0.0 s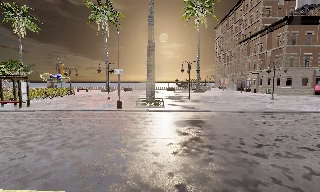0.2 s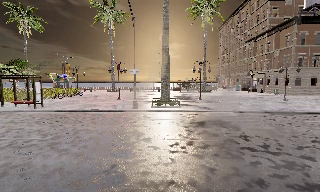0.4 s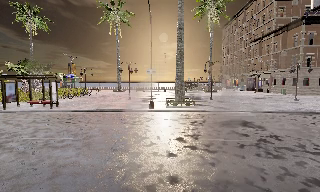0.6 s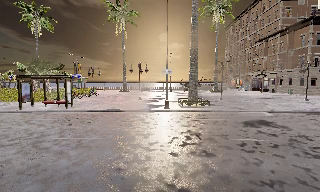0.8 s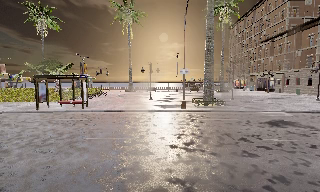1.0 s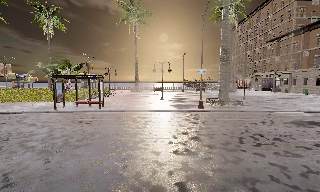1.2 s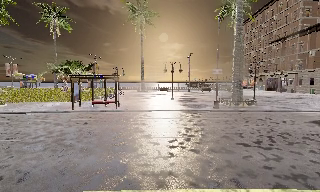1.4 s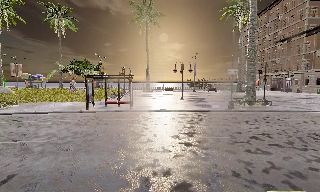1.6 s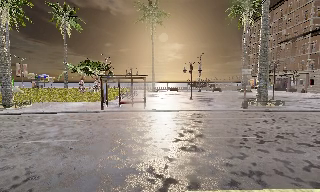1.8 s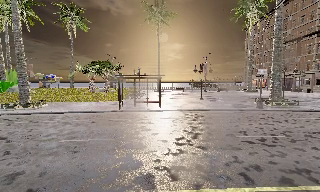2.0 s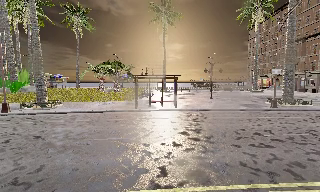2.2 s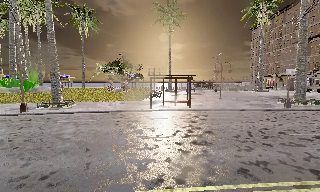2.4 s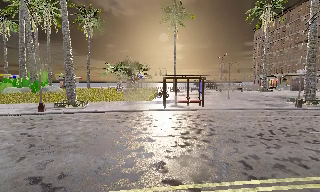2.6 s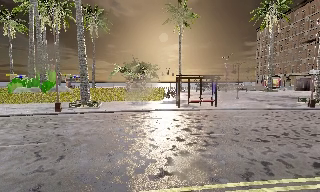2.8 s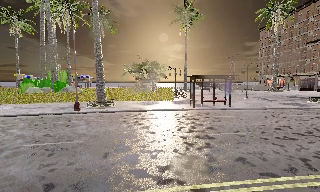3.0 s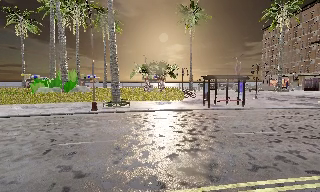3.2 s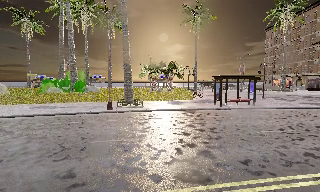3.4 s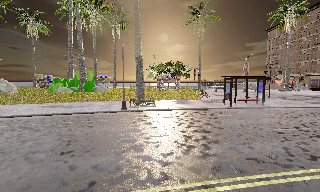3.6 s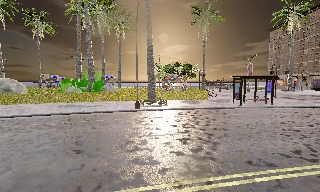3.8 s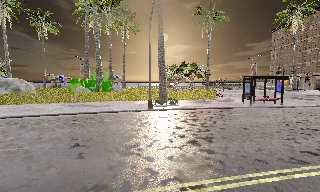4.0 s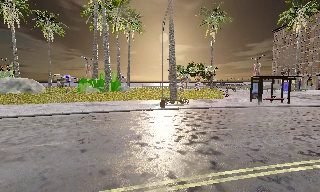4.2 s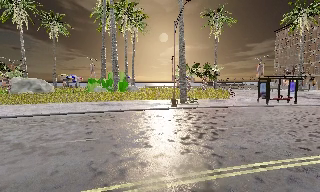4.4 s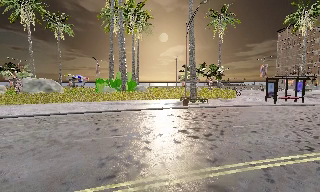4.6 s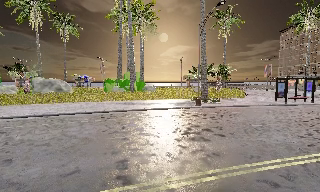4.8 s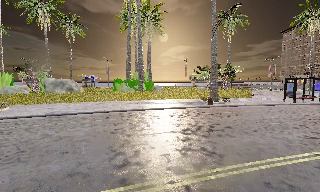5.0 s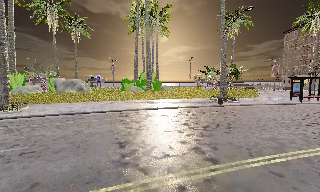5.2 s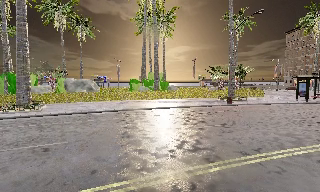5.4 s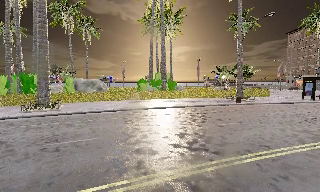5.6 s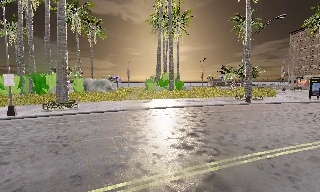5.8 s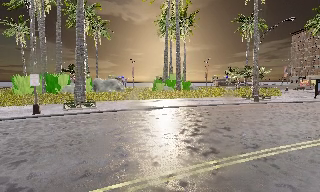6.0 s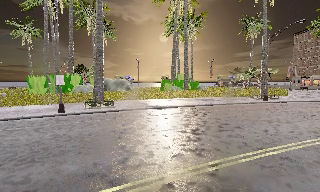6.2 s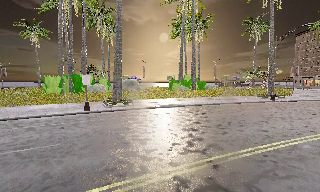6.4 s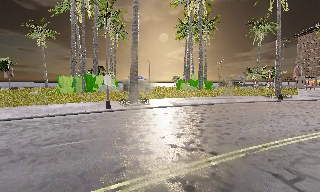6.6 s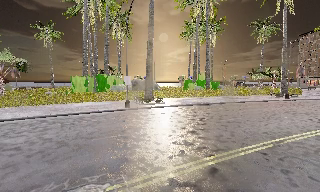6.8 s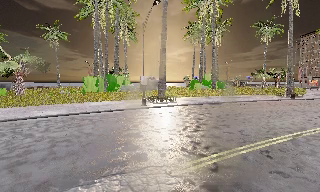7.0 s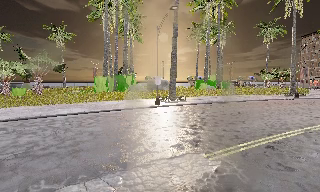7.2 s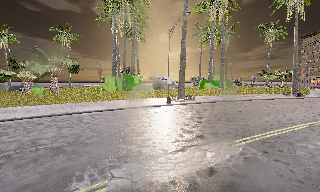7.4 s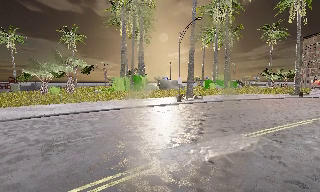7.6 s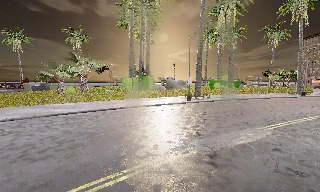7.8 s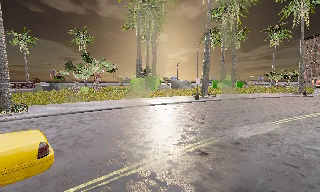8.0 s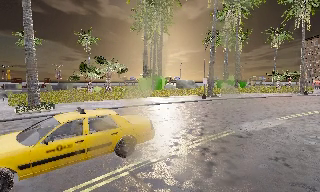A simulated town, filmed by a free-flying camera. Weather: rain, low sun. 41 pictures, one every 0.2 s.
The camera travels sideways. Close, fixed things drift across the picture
to the right.
0.0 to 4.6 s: The camera travels to its left, about 30 m, so close, fixed things drift to the right.
4.6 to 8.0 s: The camera travels to its left and backward, about 25 m, so close, fixed things drift to the right.
The film runs backward here.
